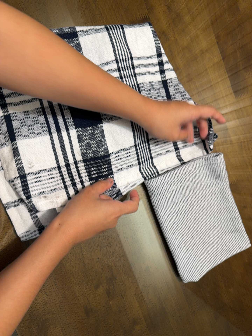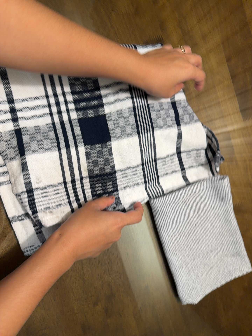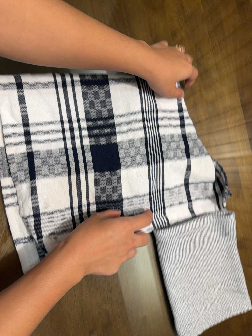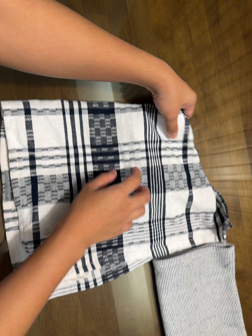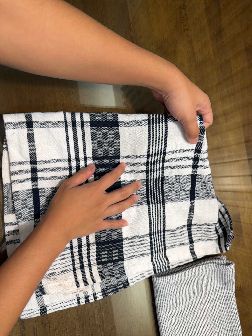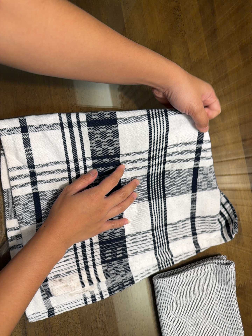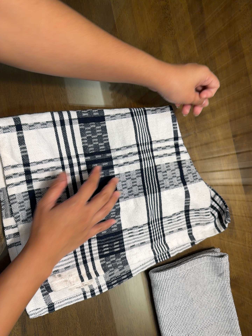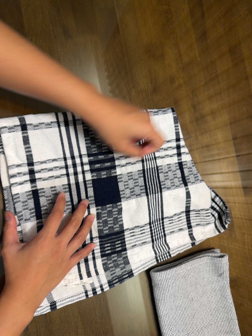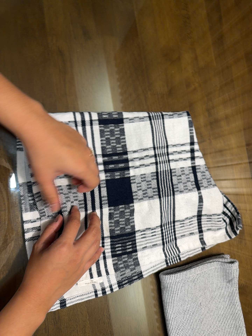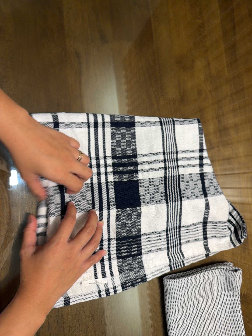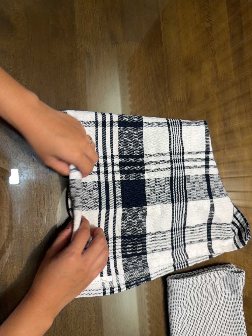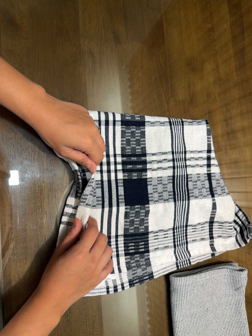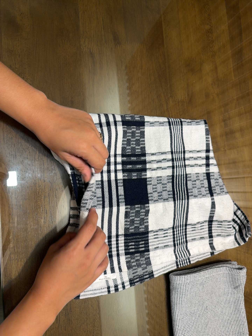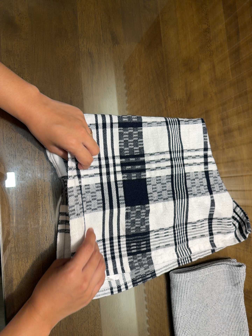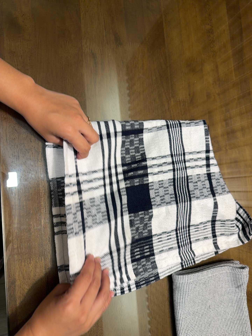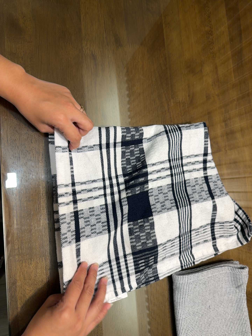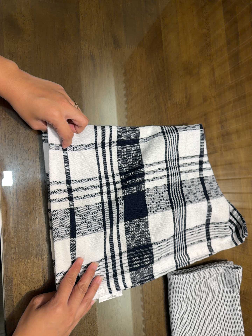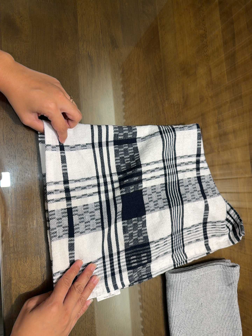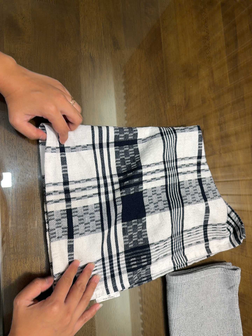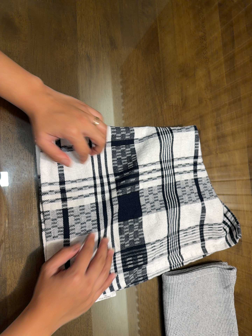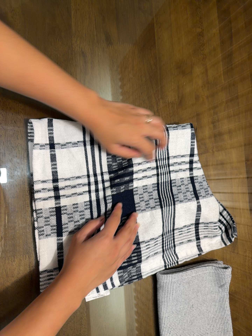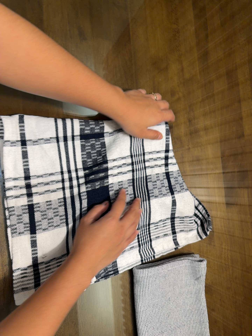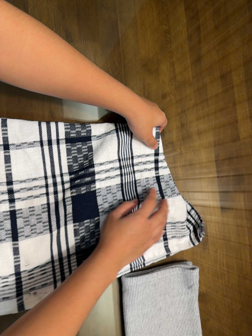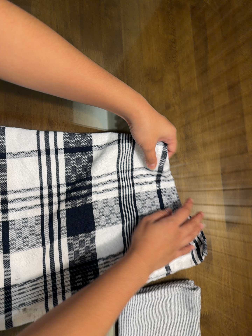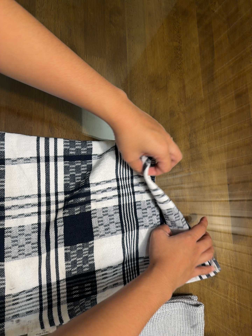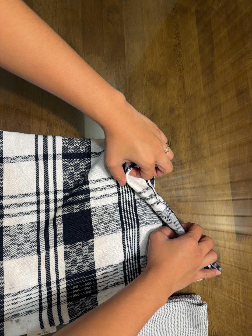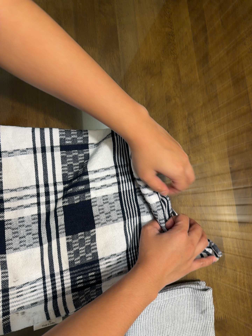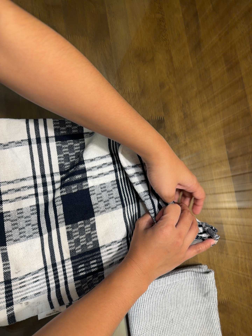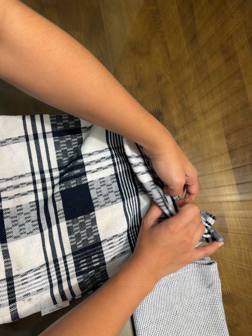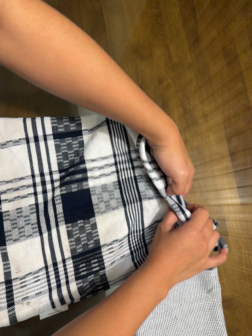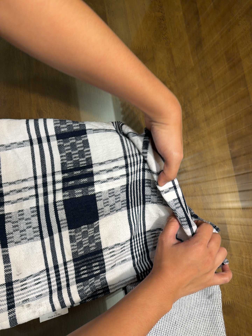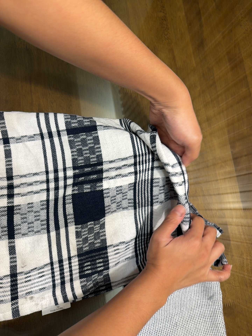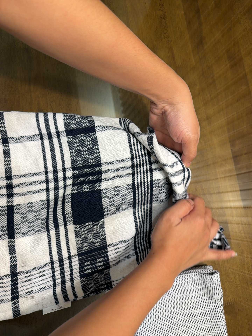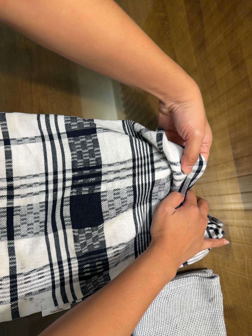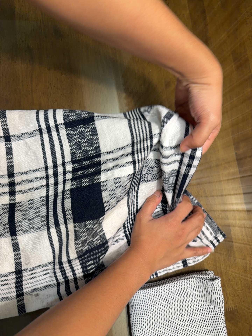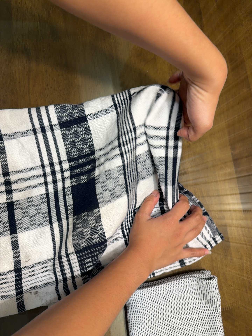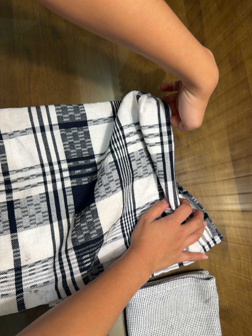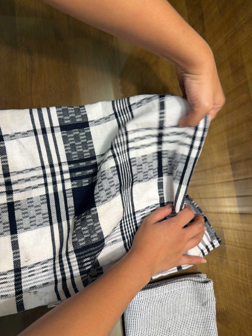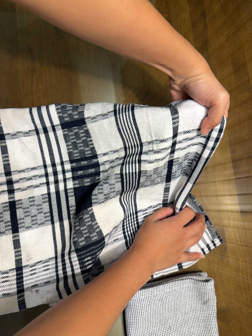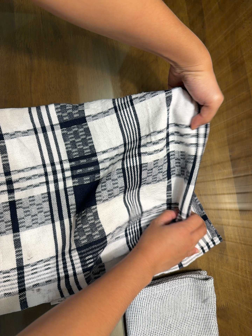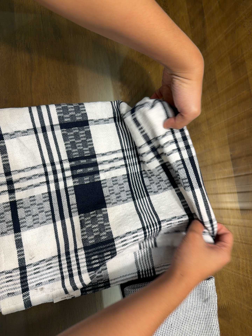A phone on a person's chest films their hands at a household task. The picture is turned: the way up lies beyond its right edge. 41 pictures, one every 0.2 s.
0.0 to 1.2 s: The camera travels toward the top of its view, about 10 cm, so close, fixed things drift downward. It rolls about its line of sight by about 10 degrees, and the scene rotates clockwise.
1.2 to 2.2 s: The camera travels to its left, about 6 cm, so close, fixed things drift to the right.
2.2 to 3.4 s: The camera shifts only a little, or ends up much as it began.
3.4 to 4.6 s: The camera travels to its right, about 9 cm, so close, fixed things drift to the left.
4.6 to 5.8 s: The camera shifts only a little, or ends up much as it began.
5.8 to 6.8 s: The camera keeps its place and its aim.
6.8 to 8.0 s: The camera shifts only a little, or ends up much as it began.
The film runs forward here.
